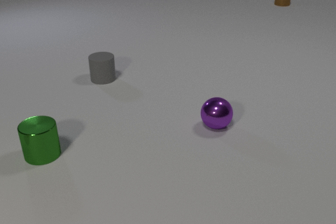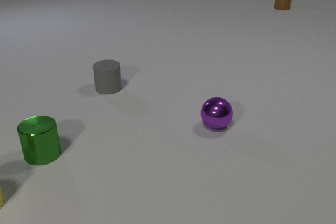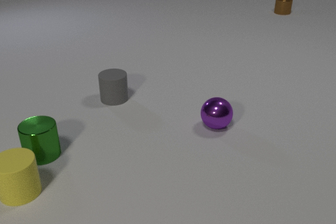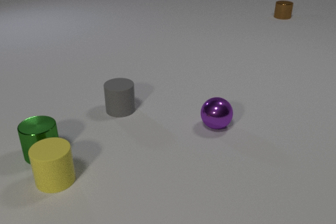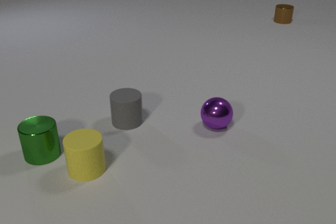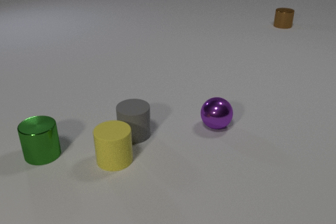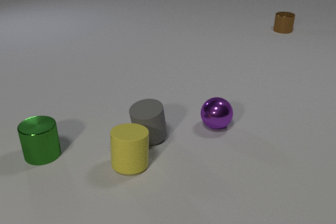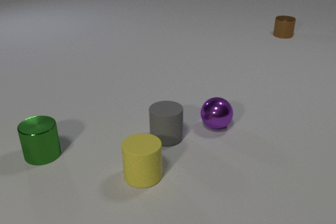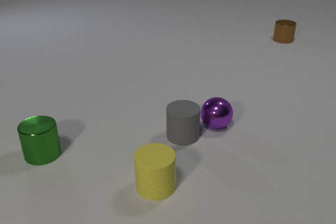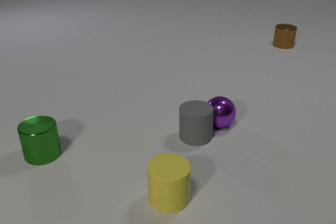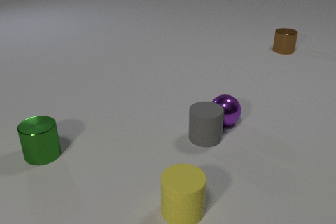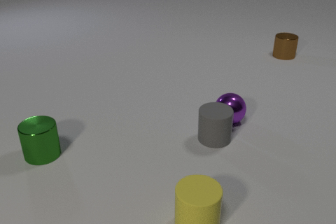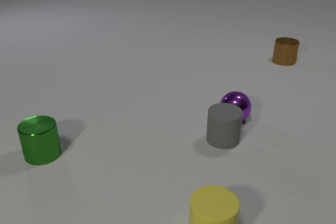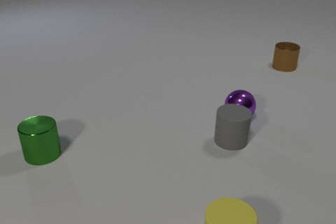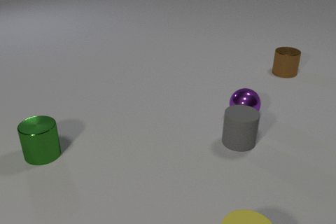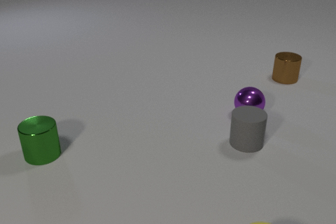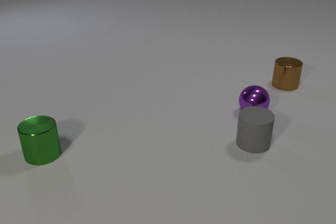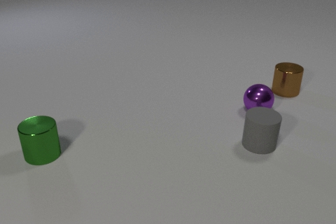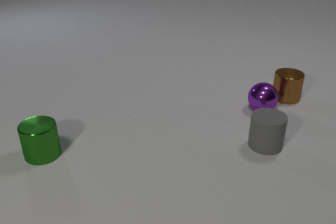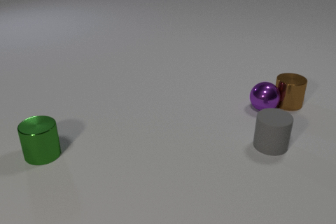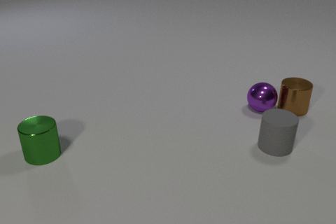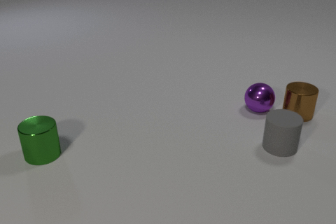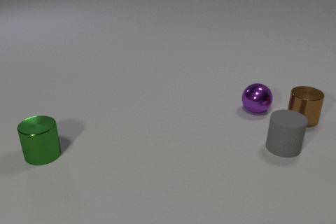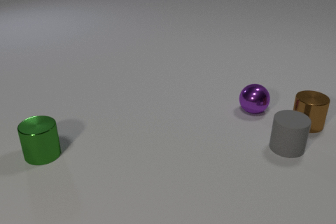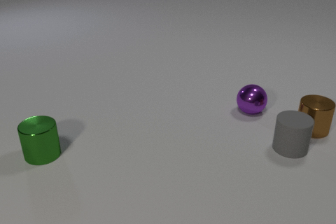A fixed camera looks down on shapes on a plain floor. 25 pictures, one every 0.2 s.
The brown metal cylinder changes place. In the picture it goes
toward the camera.
The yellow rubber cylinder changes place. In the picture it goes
to the right.
0.0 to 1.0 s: The yellow rubber cylinder comes in at the left edge, slides to the right. The gray rubber cylinder slides toward the camera. The brown metal cylinder slides toward the camera.
1.0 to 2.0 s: The yellow rubber cylinder slides toward the camera and to the right. The gray rubber cylinder slides to the right. The purple metal sphere rolls to the right and away from the camera. The brown metal cylinder slides toward the camera. The yellow rubber cylinder and the gray rubber cylinder collide. The gray rubber cylinder and the purple metal sphere collide.
2.0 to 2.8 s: The yellow rubber cylinder slides to the right and toward the camera. The gray rubber cylinder slides to the right. The purple metal sphere rolls to the right and away from the camera. The brown metal cylinder slides toward the camera.
2.8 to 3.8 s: The yellow rubber cylinder slides to the right and toward the camera, leaves at the bottom edge. The gray rubber cylinder slides to the right. The purple metal sphere rolls away from the camera and to the right. The brown metal cylinder slides toward the camera. The purple metal sphere and the brown metal cylinder collide.
3.8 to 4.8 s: The gray rubber cylinder slides to the right. The purple metal sphere rolls to the left and toward the camera. The brown metal cylinder slides toward the camera and to the right.
What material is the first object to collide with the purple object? rubber.
How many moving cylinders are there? 3.
Are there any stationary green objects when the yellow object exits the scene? yes.
